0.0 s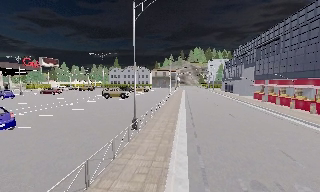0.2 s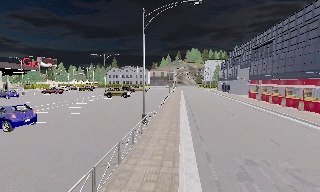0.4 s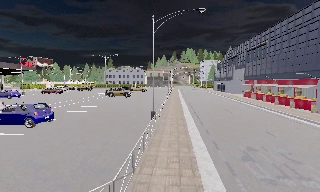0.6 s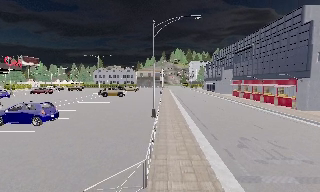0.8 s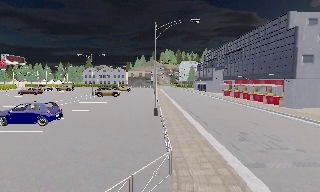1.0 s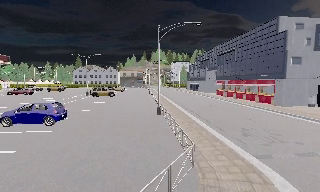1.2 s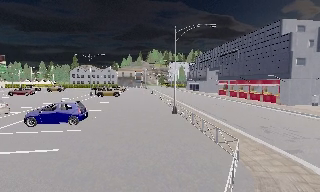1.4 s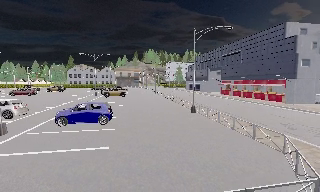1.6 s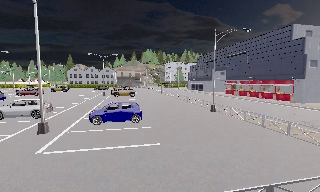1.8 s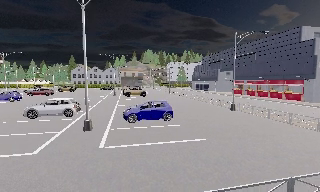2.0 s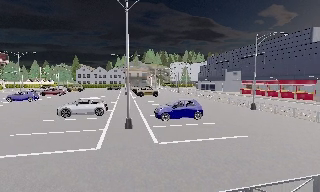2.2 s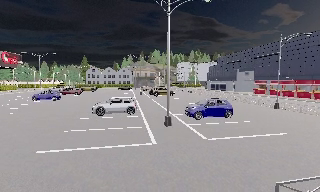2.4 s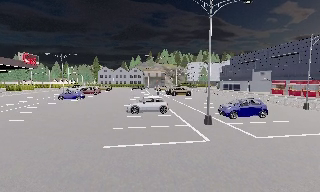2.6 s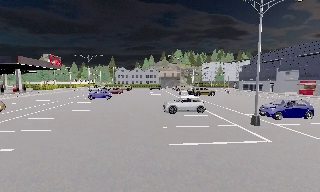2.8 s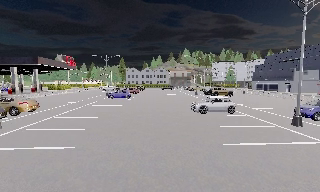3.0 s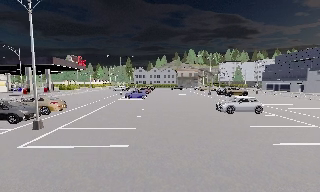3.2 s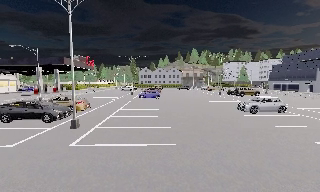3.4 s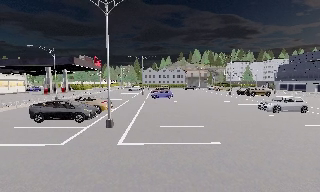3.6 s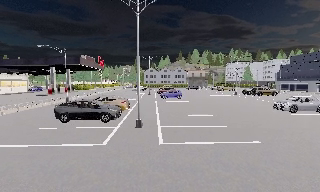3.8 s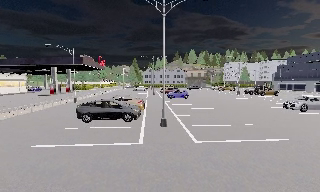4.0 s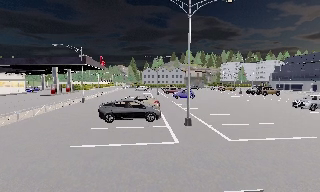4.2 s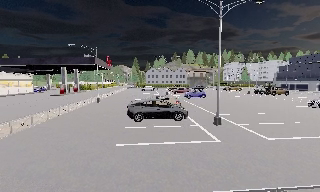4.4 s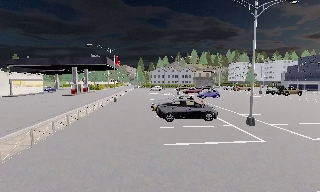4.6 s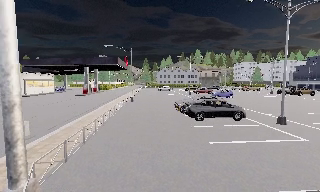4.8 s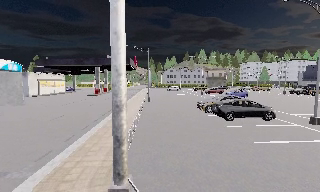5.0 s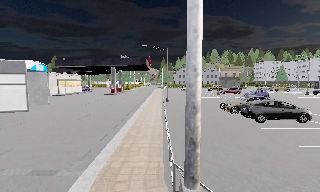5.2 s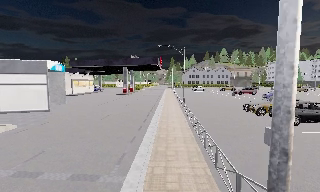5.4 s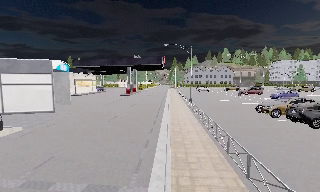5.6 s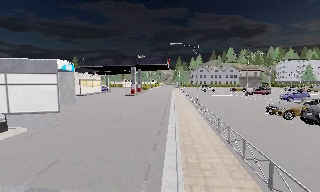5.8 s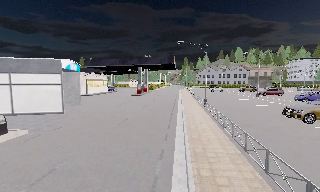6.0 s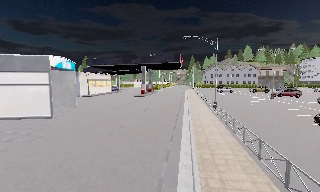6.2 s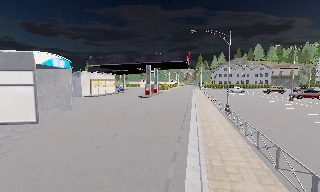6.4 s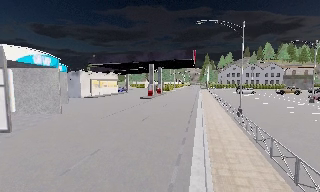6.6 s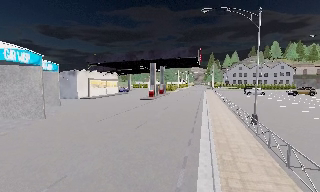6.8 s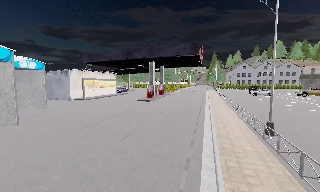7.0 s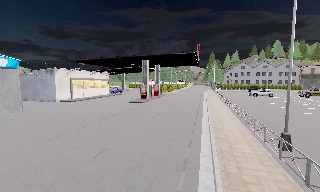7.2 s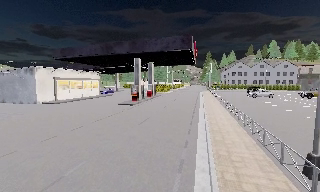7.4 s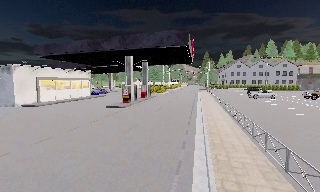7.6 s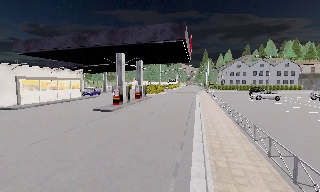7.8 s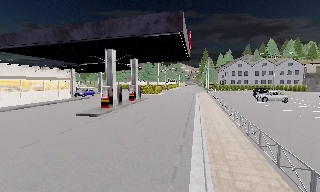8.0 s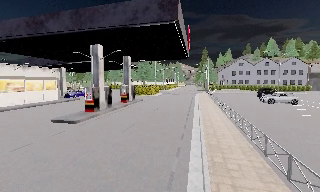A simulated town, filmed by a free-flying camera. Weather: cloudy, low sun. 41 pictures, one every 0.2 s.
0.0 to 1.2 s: The camera pans to its right, which is clockwise from overhead, by about 15 degrees. It travels to its left and backward, about 8 m.
1.2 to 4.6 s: The camera travels to its left, about 35 m, so close, fixed things drift to the right.
4.6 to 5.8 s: The camera pans to its left, which is counterclockwise from overhead, by about 10 degrees. It travels to its left, about 6 m, so close, fixed things drift to the right. It loses speed.
5.8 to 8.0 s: The camera travels forward, about 25 m, so what stands in front looms larger.
The film runs forward here.
